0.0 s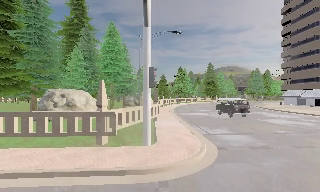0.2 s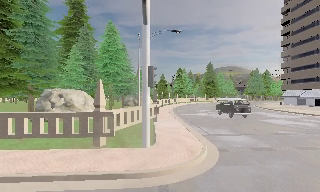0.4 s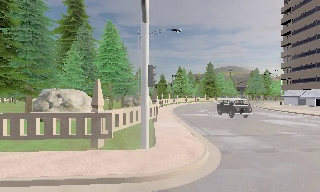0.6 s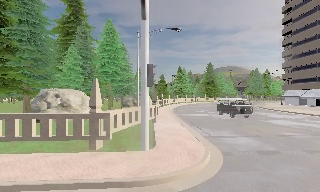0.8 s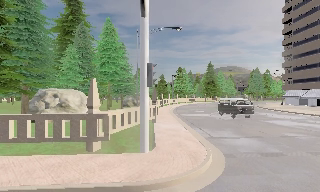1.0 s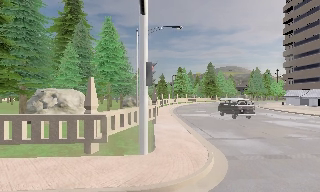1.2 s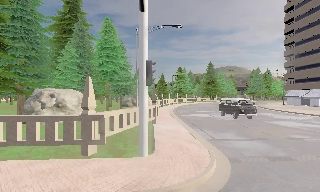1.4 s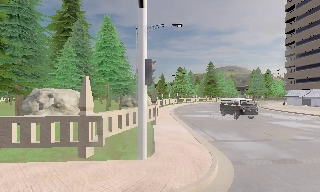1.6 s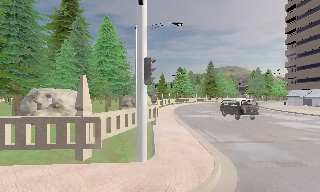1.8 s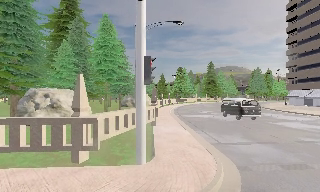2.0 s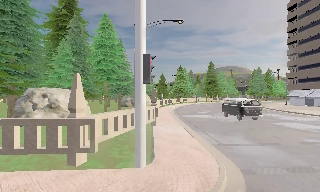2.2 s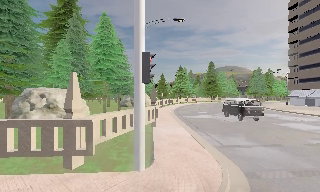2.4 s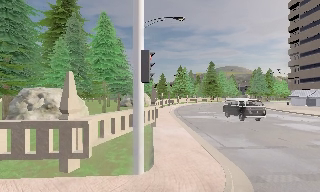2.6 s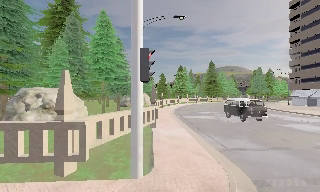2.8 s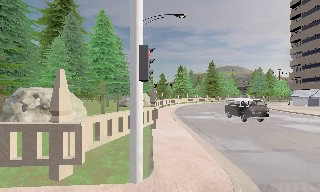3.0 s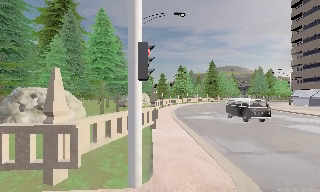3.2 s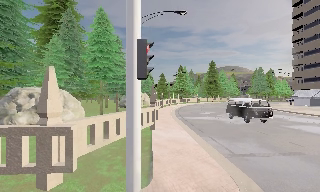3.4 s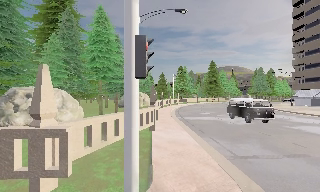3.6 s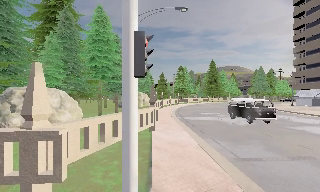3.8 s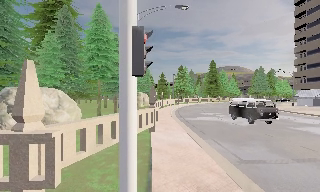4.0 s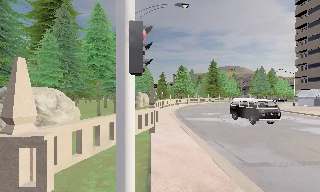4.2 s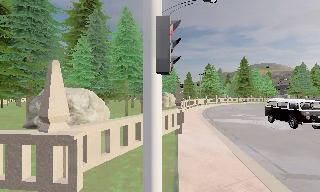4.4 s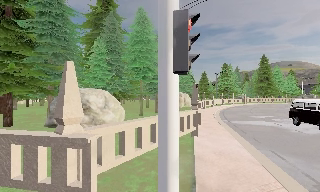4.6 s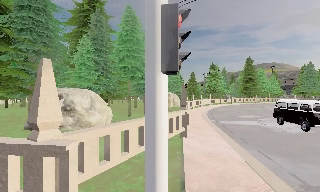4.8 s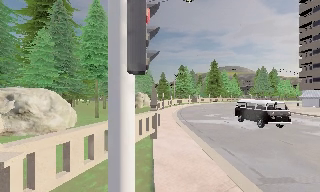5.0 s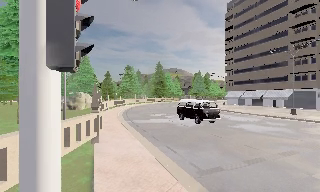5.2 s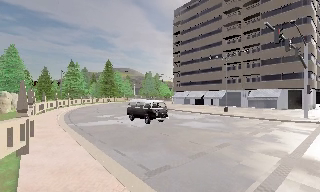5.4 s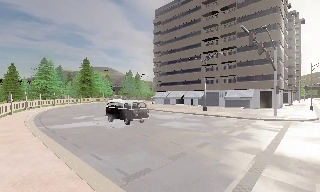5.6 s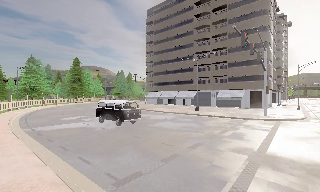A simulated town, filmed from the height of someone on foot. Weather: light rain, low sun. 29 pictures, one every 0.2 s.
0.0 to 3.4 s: The camera travels forward, about 3.5 m, so what stands in front looms larger.
3.4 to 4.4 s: The scene slides to the right, as the camera pans about 15 degrees to its left. It travels forward, about 1 m, so what stands in front looms larger.
4.4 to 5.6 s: The camera swings to its right by about 60 degrees, and the scene slides to the left. It travels forward, about 1 m.
The film runs forward here.
